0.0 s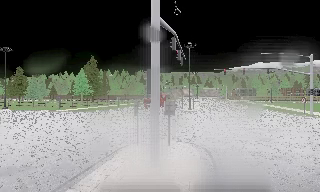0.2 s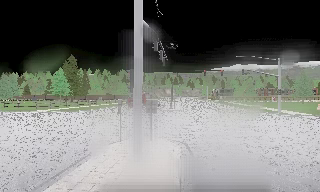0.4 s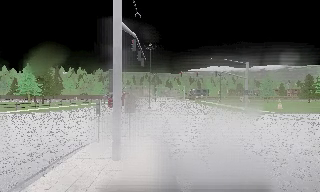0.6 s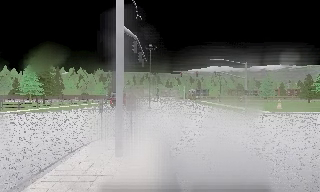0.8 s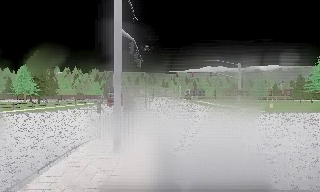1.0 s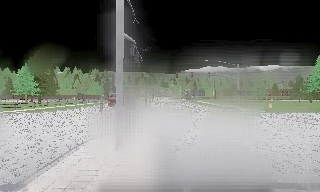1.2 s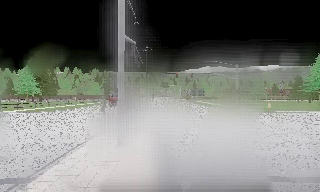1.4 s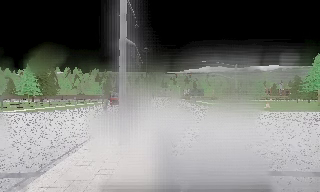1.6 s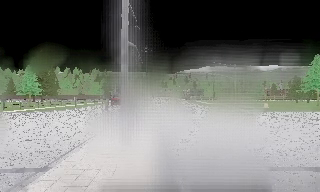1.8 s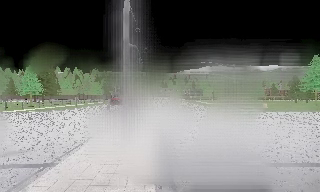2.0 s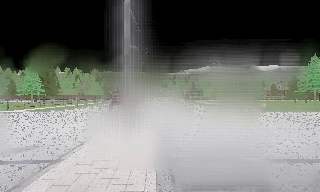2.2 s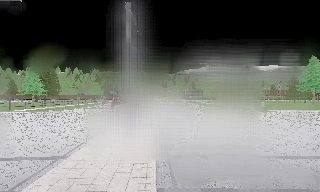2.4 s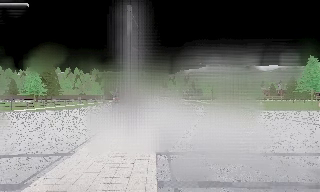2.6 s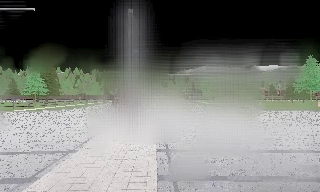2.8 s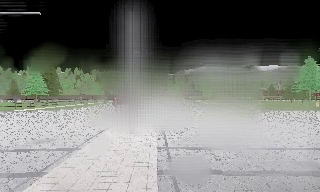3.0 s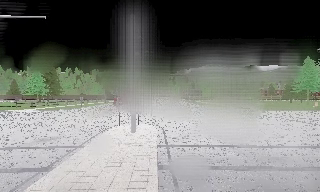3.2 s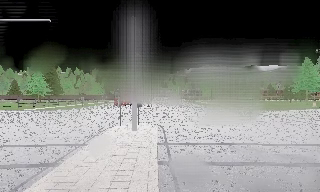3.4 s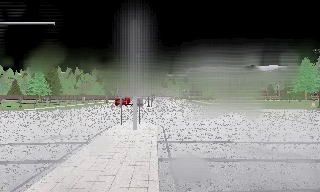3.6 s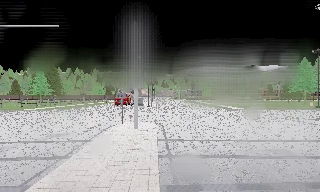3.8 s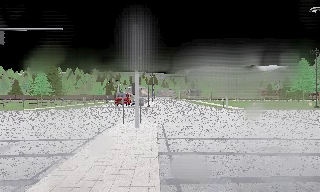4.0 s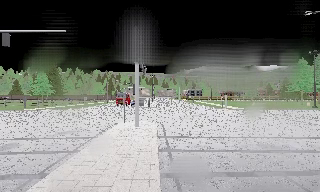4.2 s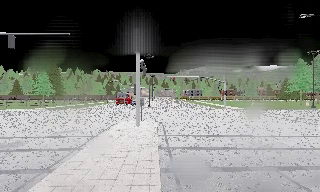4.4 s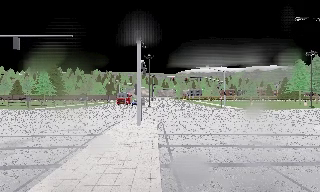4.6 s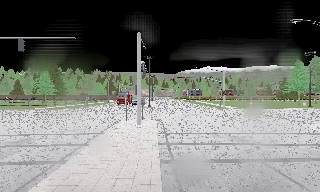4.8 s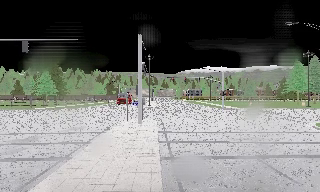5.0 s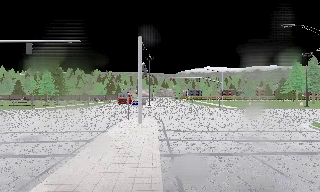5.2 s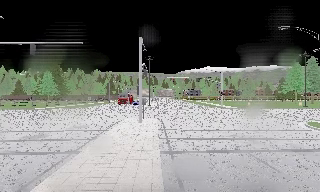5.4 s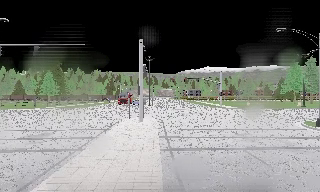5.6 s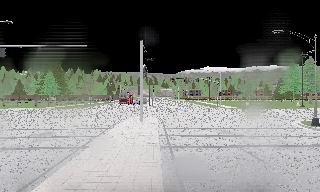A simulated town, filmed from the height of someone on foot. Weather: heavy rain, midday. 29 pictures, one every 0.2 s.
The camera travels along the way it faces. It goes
backward.
0.0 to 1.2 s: The camera swings to its right by about 15 degrees, and the scene slides to the left. It travels backward, about 2 m, so what stands in front gets smaller.
1.2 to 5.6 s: The camera travels backward, about 8 m, so what stands in front gets smaller.
The film runs backward here.
